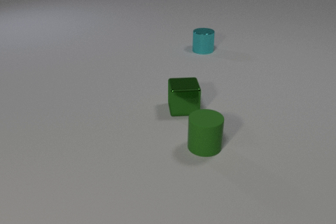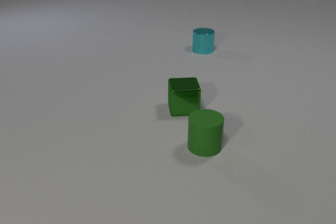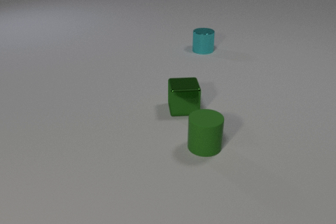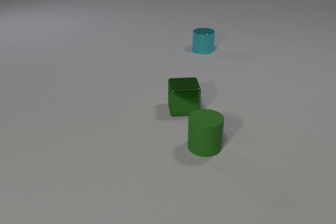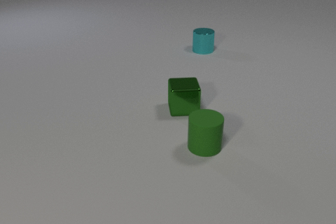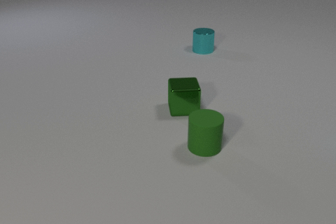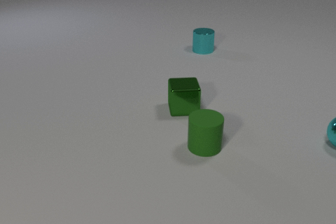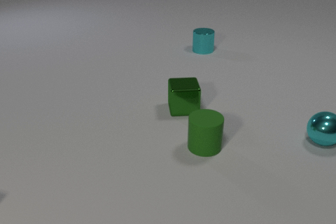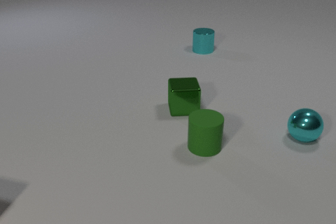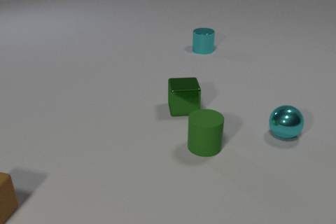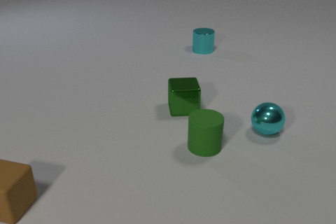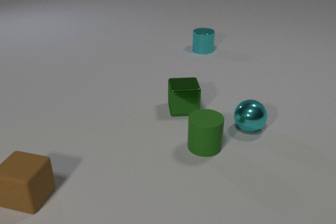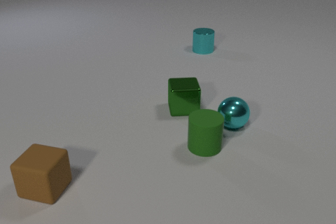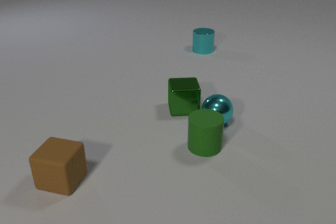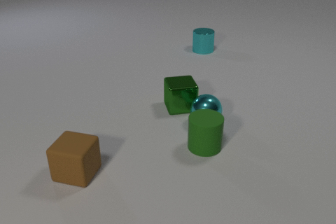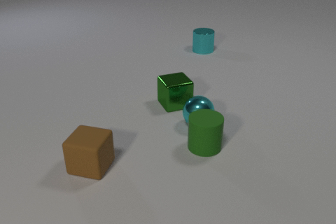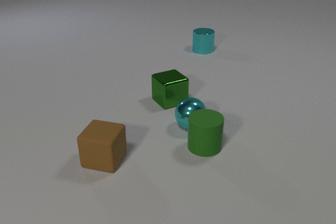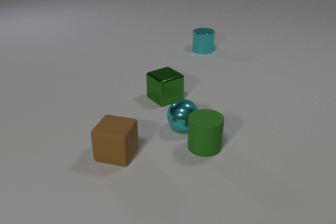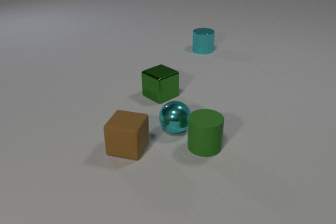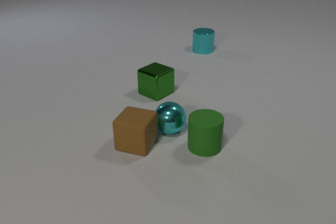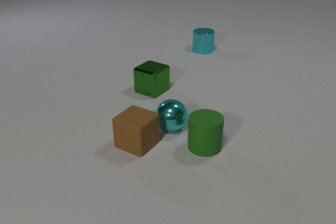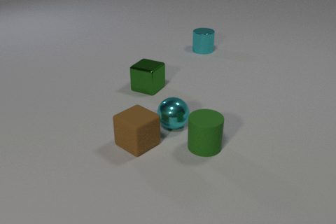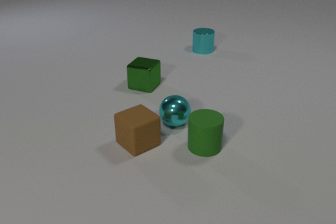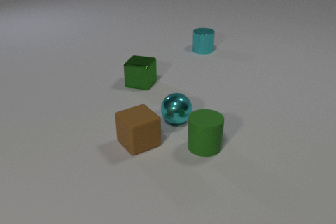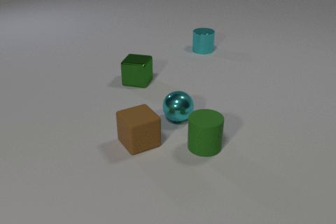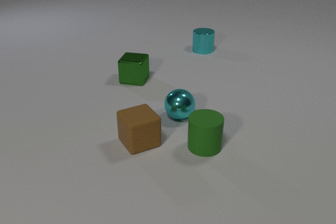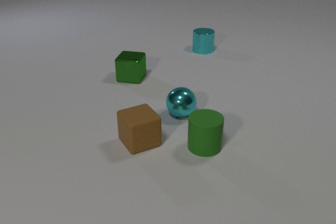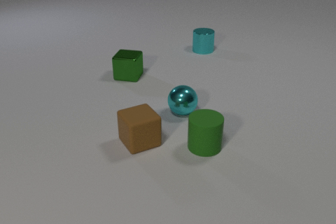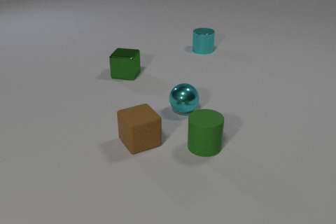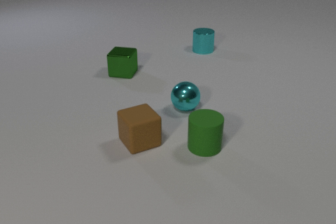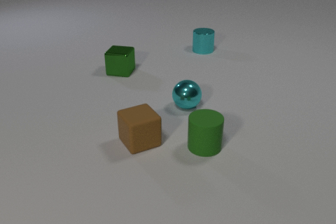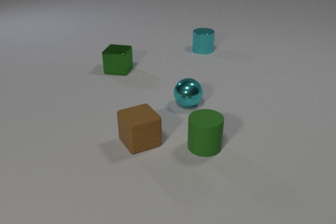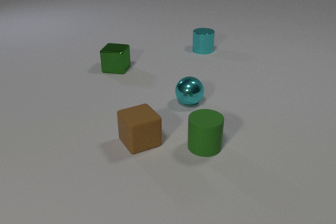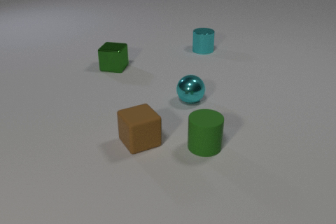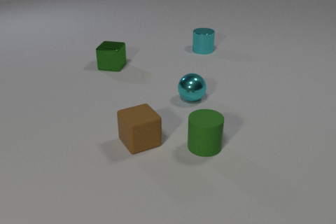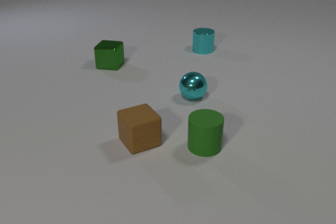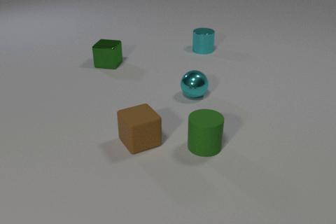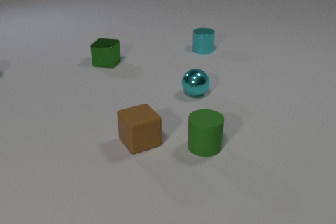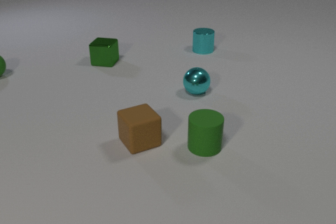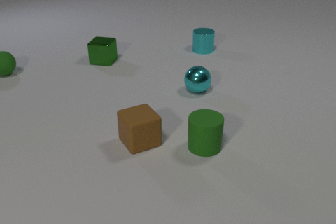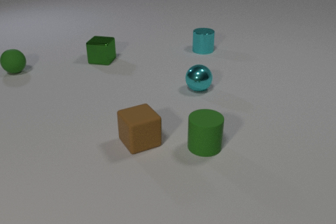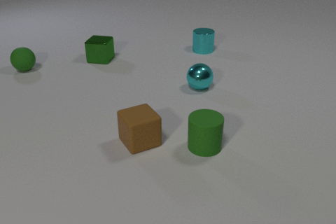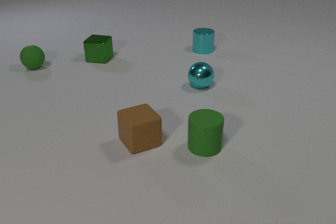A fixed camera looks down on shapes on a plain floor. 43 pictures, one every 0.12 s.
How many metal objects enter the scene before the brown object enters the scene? 1.
Are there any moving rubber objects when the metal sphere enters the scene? no.
Are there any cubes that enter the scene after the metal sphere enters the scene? yes.
0.00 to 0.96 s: The cyan metal sphere comes in at the right edge, rolls to the left.
0.96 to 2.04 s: The cyan metal sphere rolls to the left. The green metal cube slides away from the camera and to the left, spins counterclockwise seen from above by about 30 degrees, its near face sliding to the right. The brown rubber cube comes in at the left edge, slides to the right and away from the camera. The cyan metal sphere and the green metal cube collide.
2.04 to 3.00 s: The cyan metal sphere rolls away from the camera. The green metal cube slides away from the camera and to the left, spins counterclockwise seen from above by about 45 degrees, its near face sliding to the right. The brown rubber cube slides to the right and away from the camera, spins clockwise seen from above by about 45 degrees, its near face sliding to the left. The cyan metal sphere and the brown rubber cube collide.
3.00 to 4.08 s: The cyan metal sphere rolls away from the camera. The green metal cube slides away from the camera and to the left.
4.08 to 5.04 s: The cyan metal sphere rolls away from the camera. The green metal cube slides away from the camera and to the left. The green rubber sphere comes in at the left edge, rolls to the right.
